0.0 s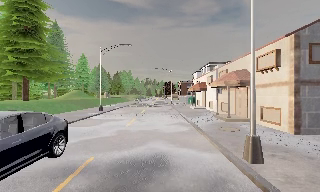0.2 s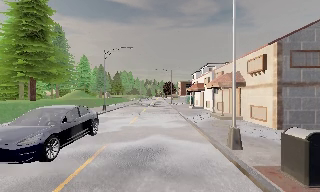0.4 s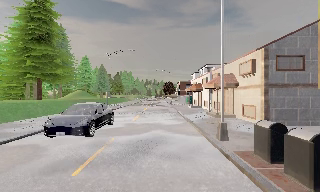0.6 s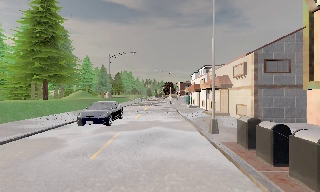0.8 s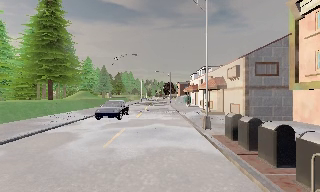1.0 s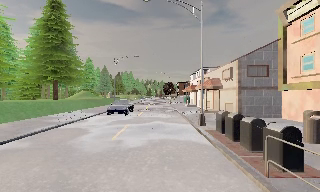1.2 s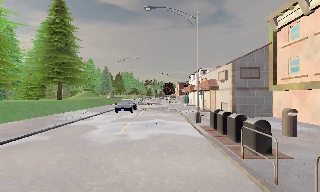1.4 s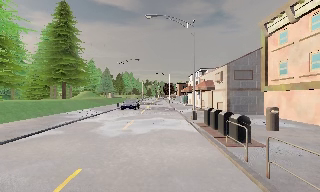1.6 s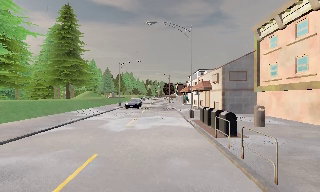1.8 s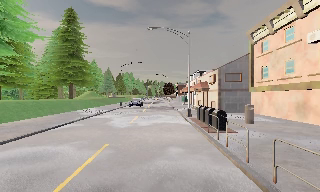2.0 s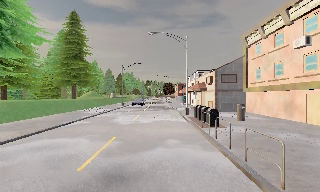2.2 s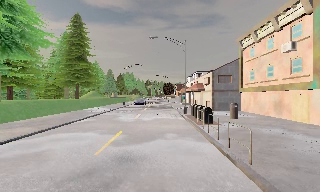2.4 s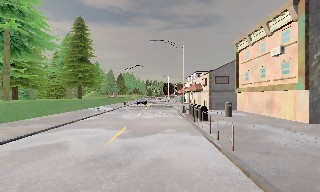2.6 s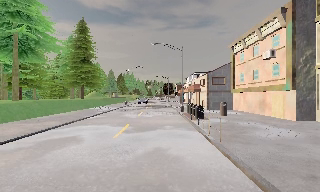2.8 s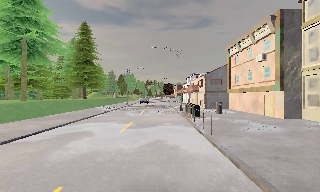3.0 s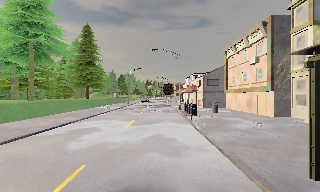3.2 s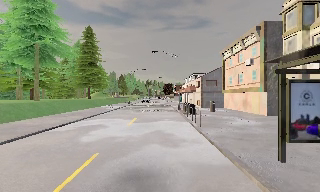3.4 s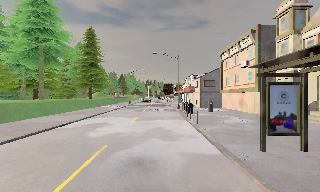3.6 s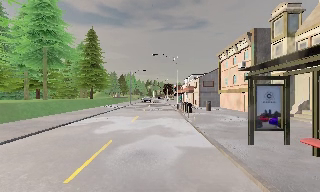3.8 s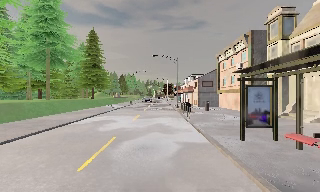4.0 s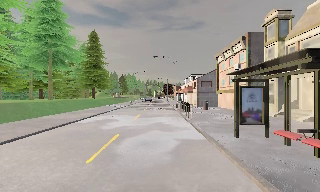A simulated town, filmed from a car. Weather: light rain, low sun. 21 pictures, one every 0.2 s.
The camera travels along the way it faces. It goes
backward.
0.0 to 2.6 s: The camera travels backward, about 14 m, so what stands in front gets smaller.
2.6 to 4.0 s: The camera travels backward, about 6 m, so what stands in front gets smaller. It loses speed.
The film runs backward here.
